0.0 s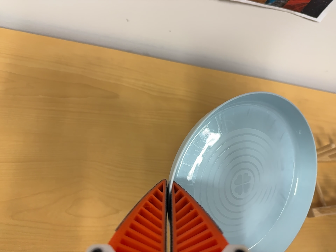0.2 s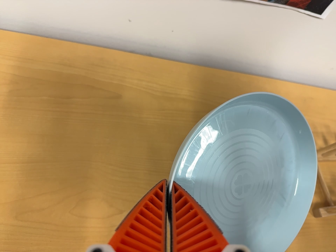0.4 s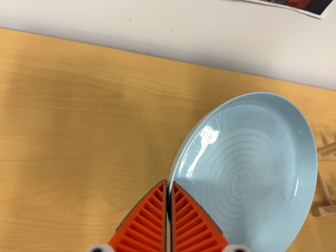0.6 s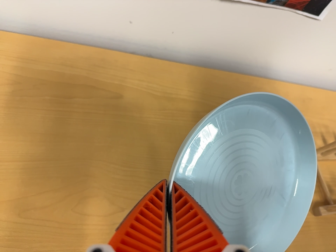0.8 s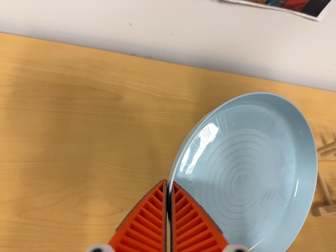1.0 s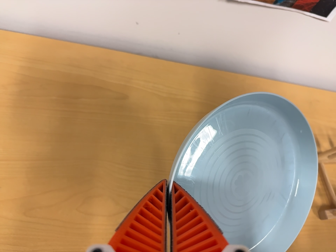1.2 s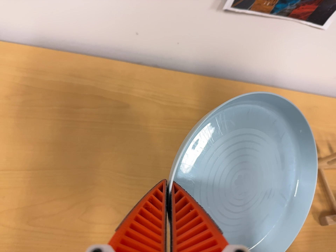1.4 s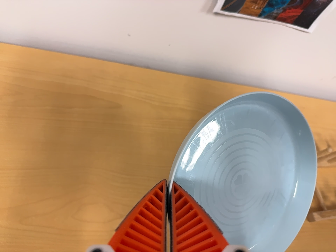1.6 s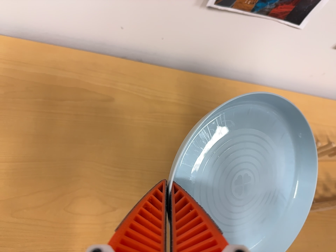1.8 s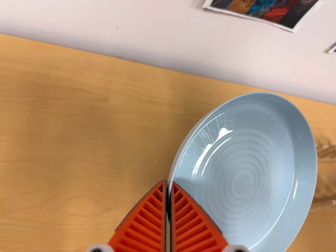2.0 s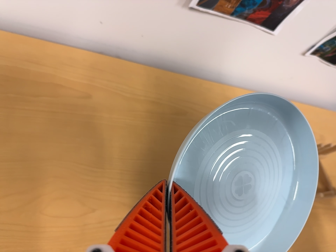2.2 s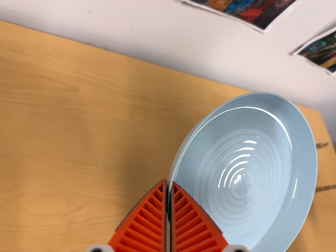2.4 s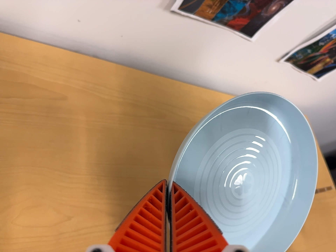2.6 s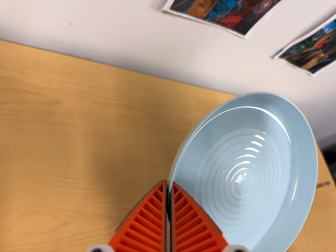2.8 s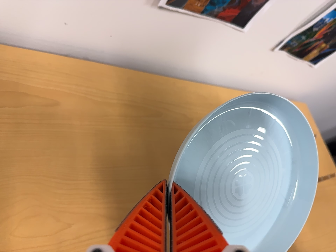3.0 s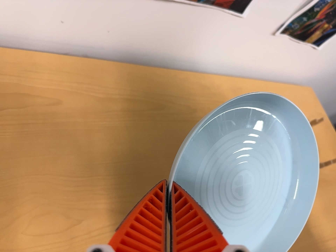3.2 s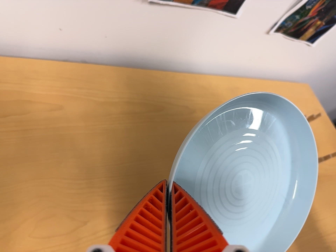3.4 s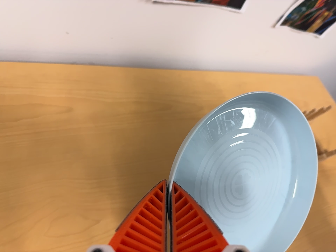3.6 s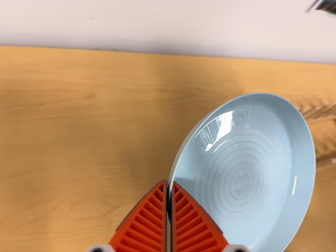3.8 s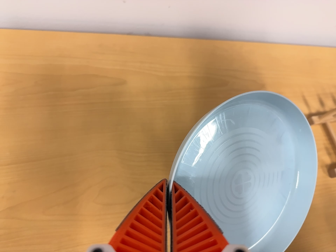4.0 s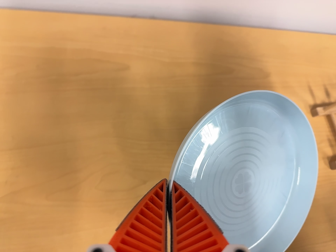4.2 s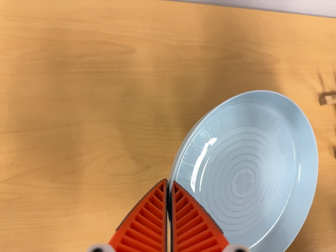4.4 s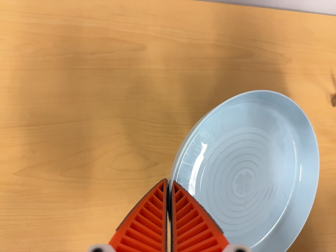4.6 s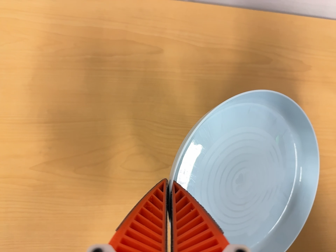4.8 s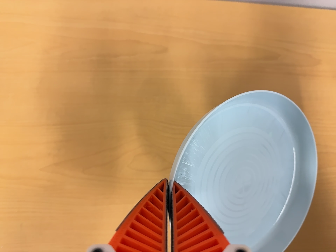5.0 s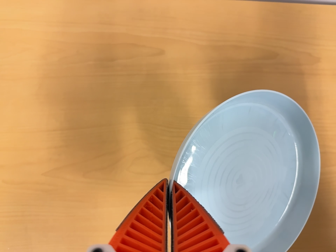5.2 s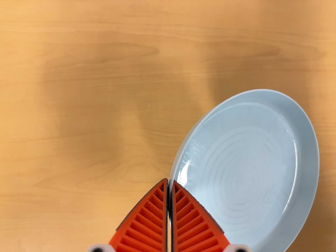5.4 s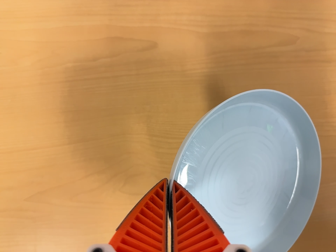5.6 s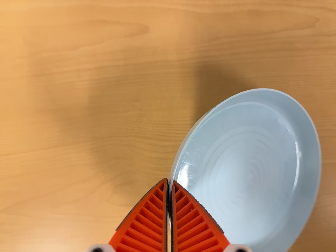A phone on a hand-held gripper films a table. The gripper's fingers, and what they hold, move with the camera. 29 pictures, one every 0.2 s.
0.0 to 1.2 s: The camera shifts only a little, or ends up much as it began.
1.2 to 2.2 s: The camera pans to its right by about 15 degrees.
2.2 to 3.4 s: The camera rolls about its line of sight by about 15 degrees, and the scene rotates counterclockwise.
3.4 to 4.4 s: The camera swings to its left by about 15 degrees, and the scene slides to the right. Its aim tips toward the bottom of its view by about 15 degrees, and the scene shifts upward. It rolls about its line of sight by about 10 degrees, and the scene rotates clockwise.
4.4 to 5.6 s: The camera pans to its left by about 10 degrees. It travels toward the top of its view, forward and to its right, about 16 cm. Its aim tips toward the bottom of its view by about 15 degrees.
The film runs backward here.
